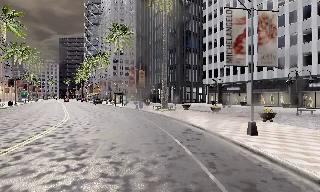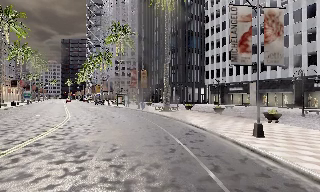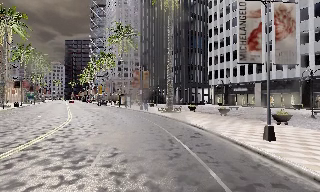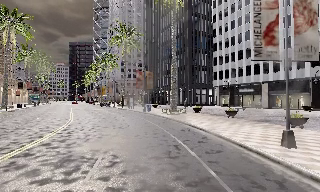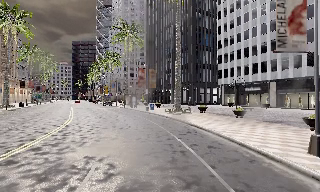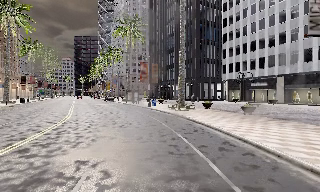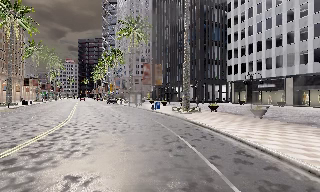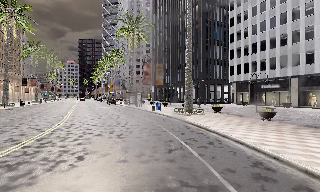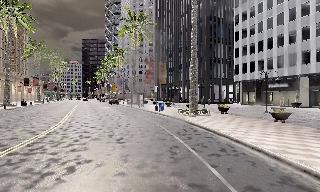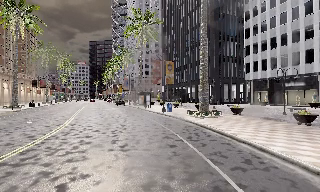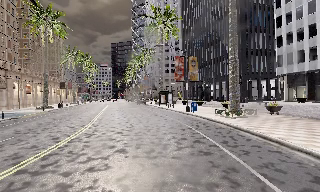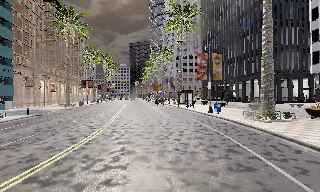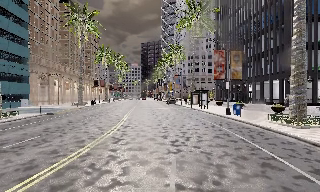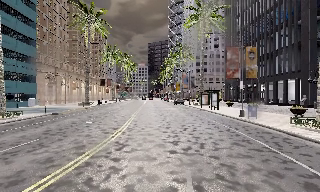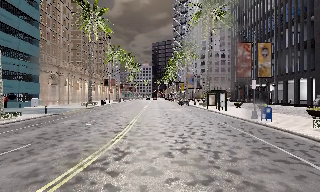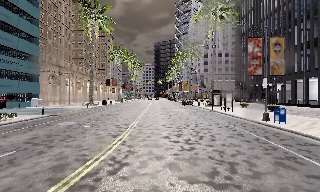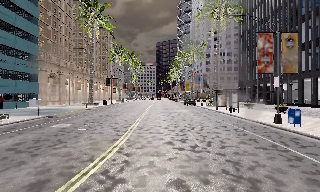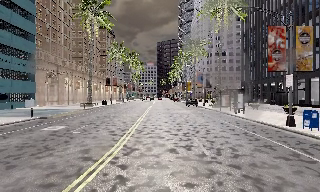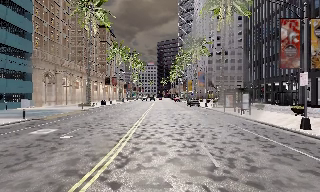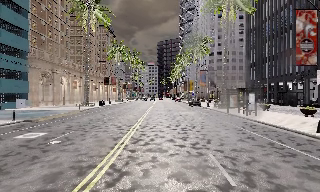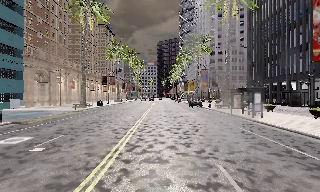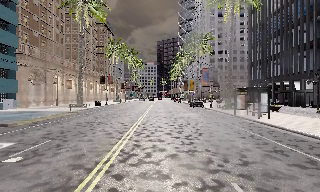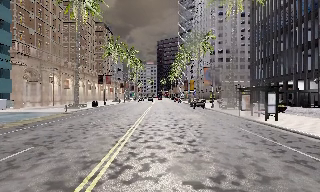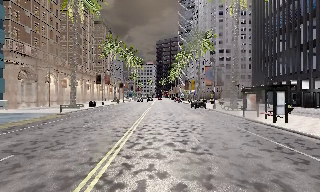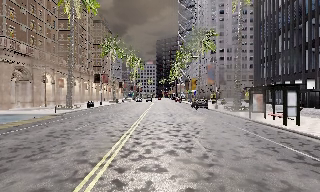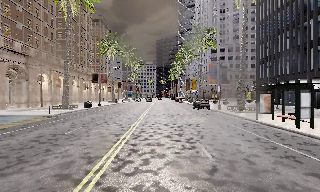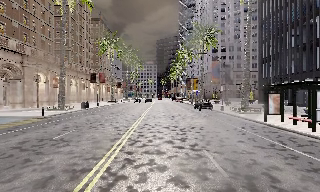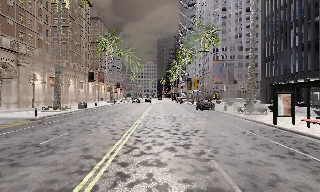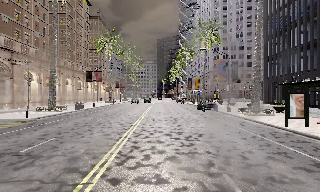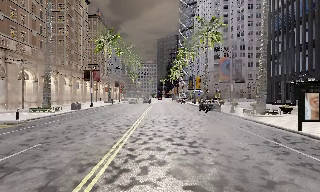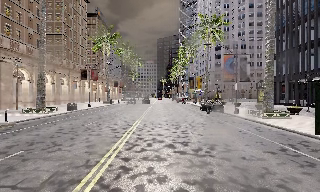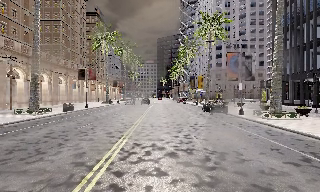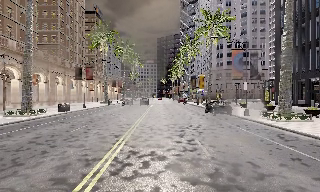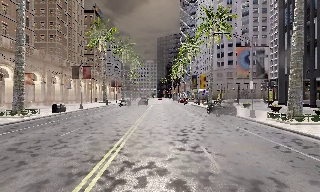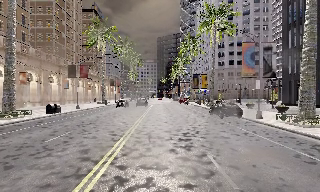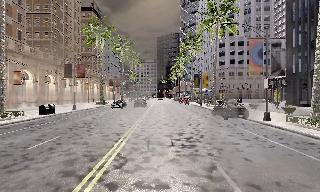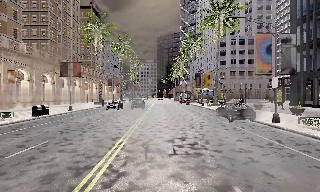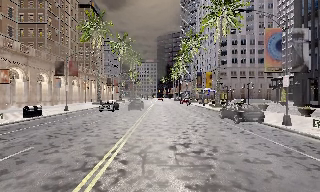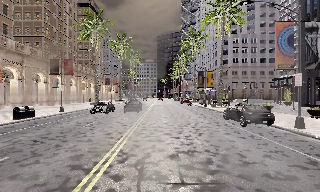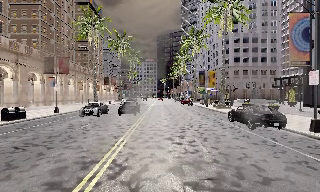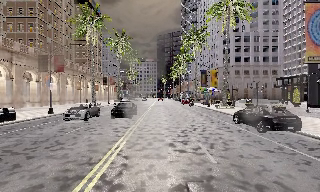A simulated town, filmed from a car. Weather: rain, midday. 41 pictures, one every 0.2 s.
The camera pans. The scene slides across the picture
to the right.
The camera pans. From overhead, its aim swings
counterclockwise.
0.0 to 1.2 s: The camera travels forward, about 4 m, so what stands in front looms larger. It gains speed.
1.2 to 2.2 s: The camera pans to its left, which is counterclockwise from overhead, by about 15 degrees. It travels forward, about 5 m, so what stands in front looms larger.
2.2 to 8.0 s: The camera travels forward, about 30 m, so what stands in front looms larger.
The film runs forward here.
